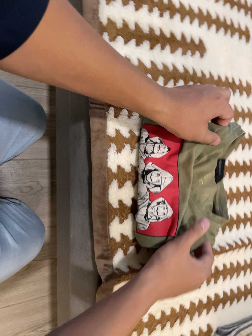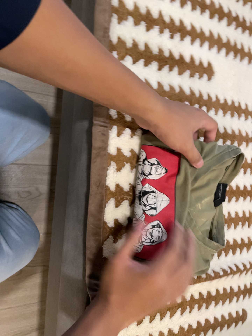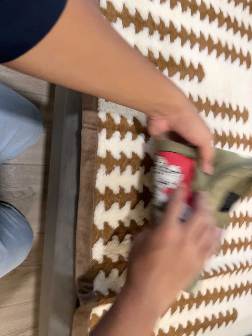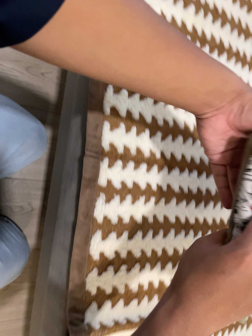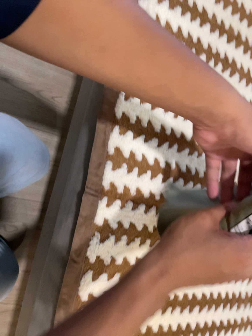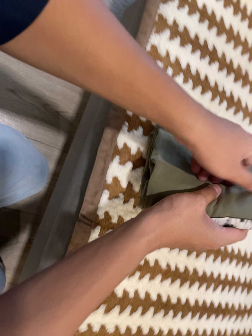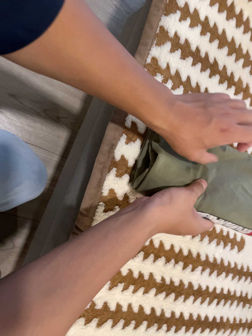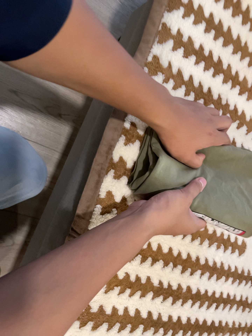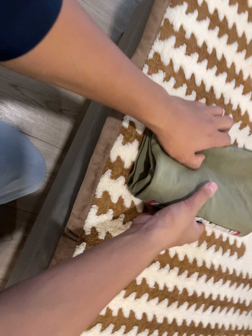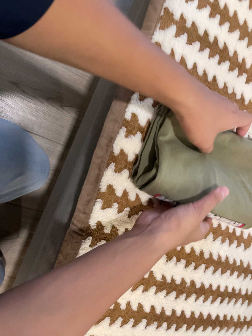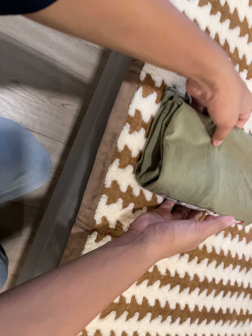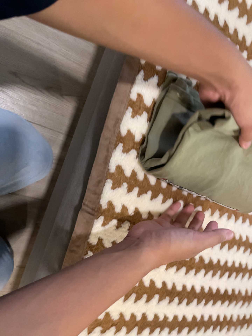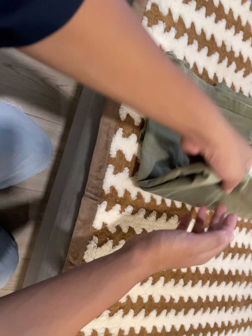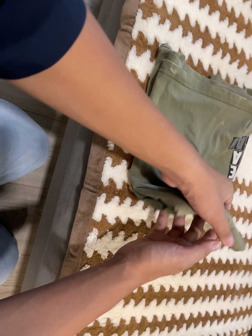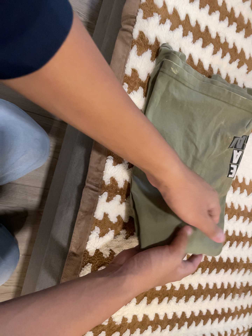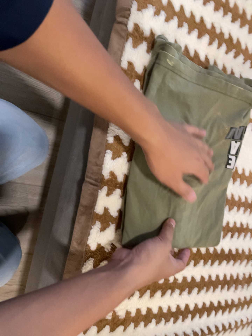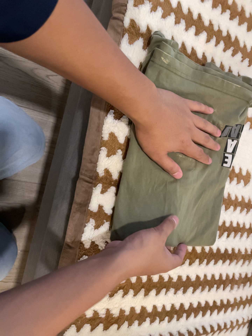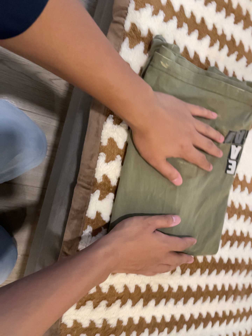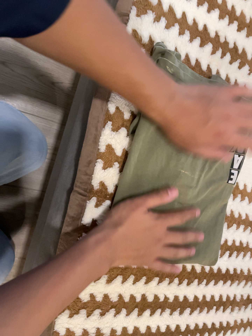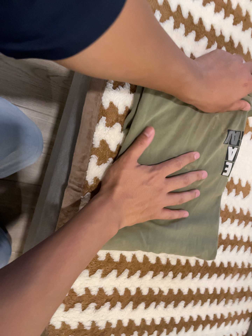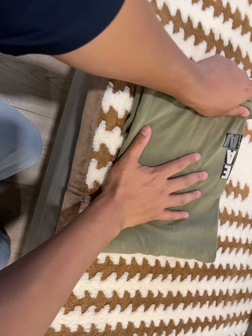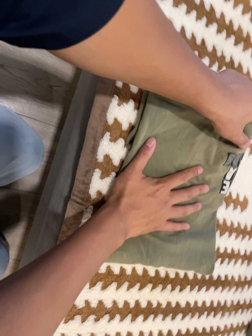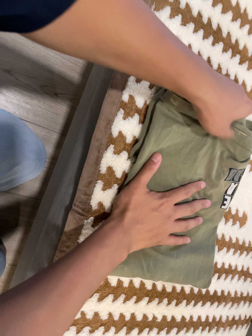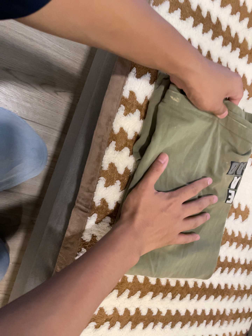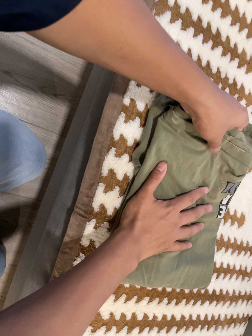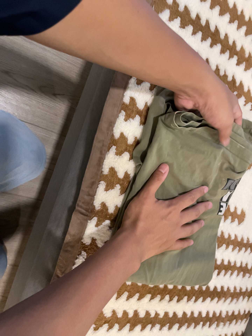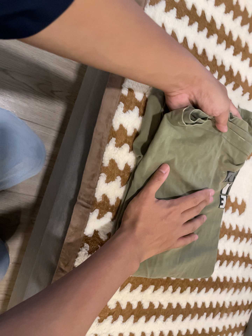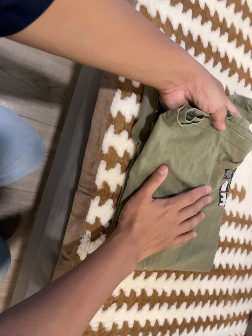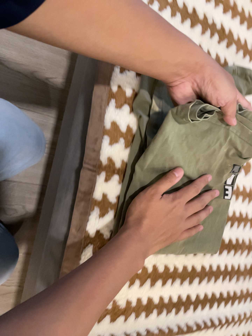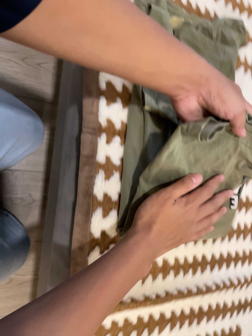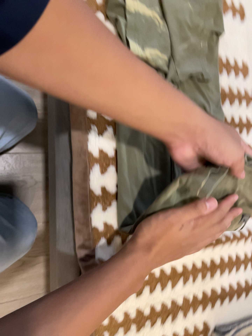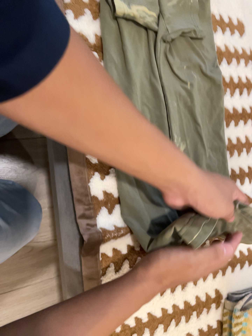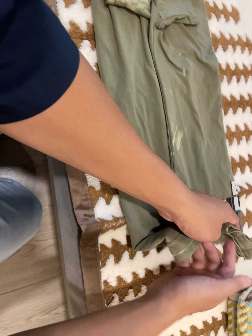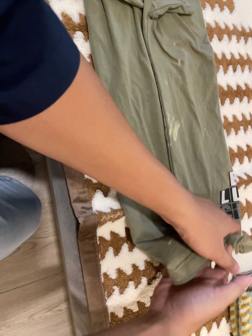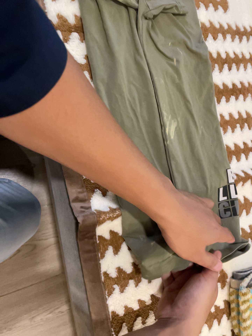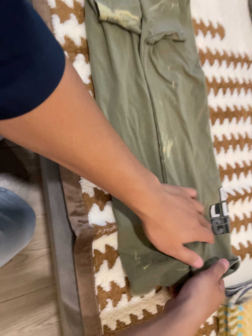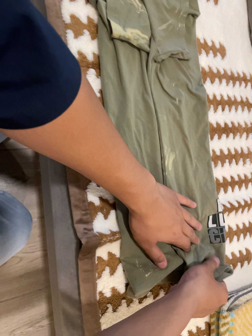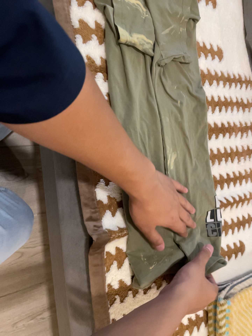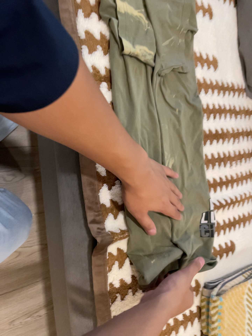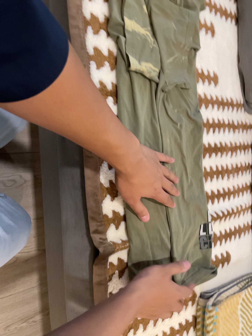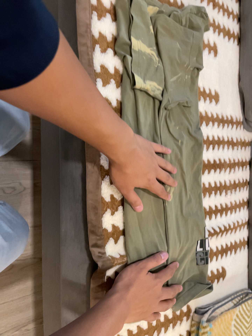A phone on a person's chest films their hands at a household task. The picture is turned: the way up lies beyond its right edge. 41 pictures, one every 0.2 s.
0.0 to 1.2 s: The camera travels toward the top of its view, about 16 cm, so close, fixed things drift downward. Its aim tips toward the top of its view by about 10 degrees, and the scene shifts downward. It rolls about its line of sight by about 20 degrees, and the scene rotates clockwise.
1.2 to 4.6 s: The camera shifts only a little, or ends up much as it began.
4.6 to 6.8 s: The camera travels toward the bottom of its view, about 26 cm, so close, fixed things drift upward. It rolls about its line of sight by about 30 degrees, and the scene rotates counterclockwise.
6.8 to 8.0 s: The camera pans to its right by about 10 degrees. It travels to its left, backward and toward the top of its view, about 18 cm. It rolls about its line of sight by about 10 degrees, and the scene rotates clockwise.
The film runs backward here.
